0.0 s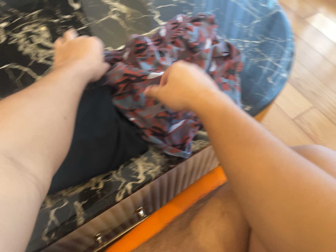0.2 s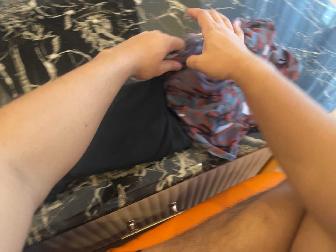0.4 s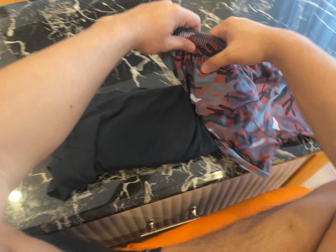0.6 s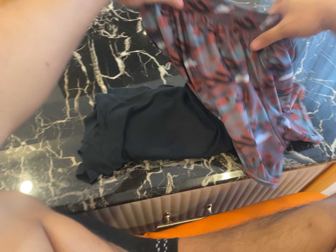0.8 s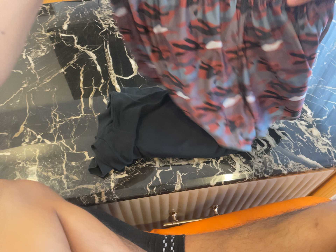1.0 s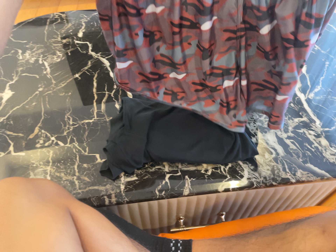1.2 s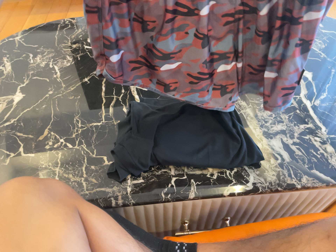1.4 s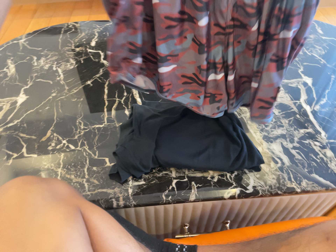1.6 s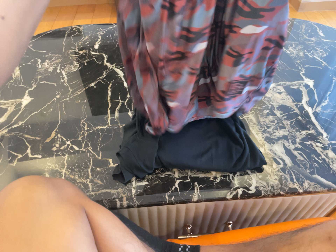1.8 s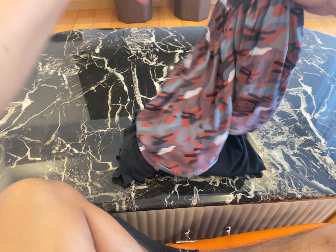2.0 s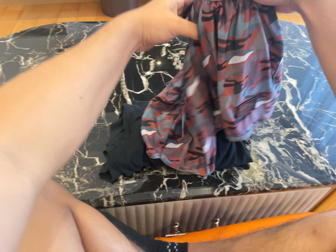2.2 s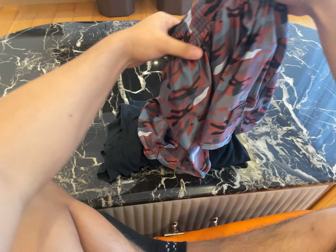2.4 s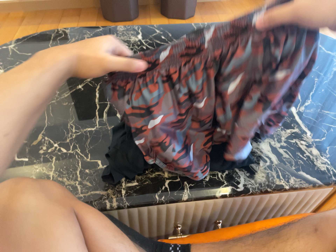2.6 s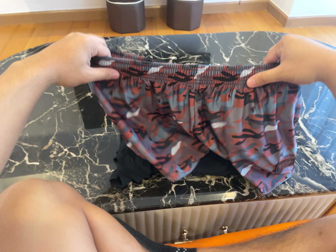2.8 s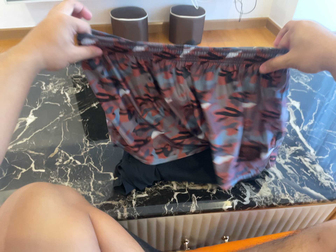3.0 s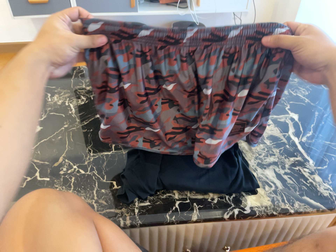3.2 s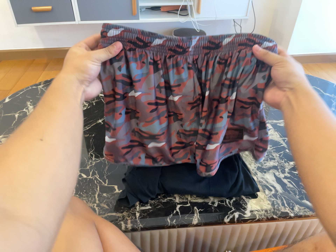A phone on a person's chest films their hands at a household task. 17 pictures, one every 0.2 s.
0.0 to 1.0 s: The camera pans to its left by about 15 degrees. It travels to its left, backward and toward the bottom of its view, about 14 cm, so close, fixed things drift to the right. It rolls about its line of sight by about 20 degrees, and the scene rotates clockwise.
1.0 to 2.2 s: The camera shifts only a little, or ends up much as it began.
2.2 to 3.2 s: The camera travels backward, about 7 cm, so what stands in front gets smaller. Its aim tips toward the top of its view by about 10 degrees, and the scene shifts downward.
The film runs forward here.
